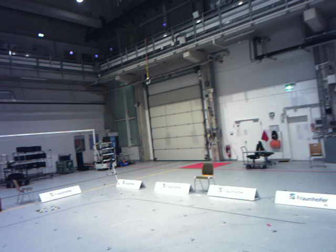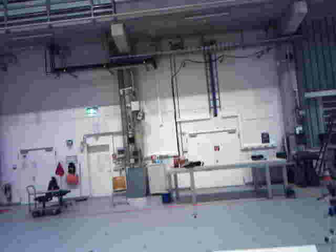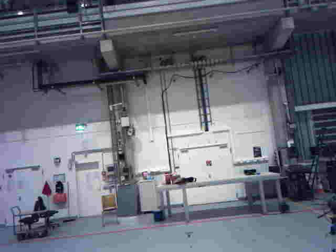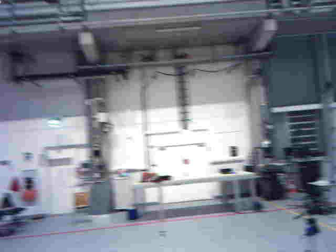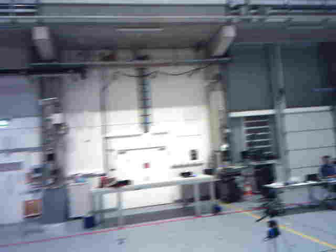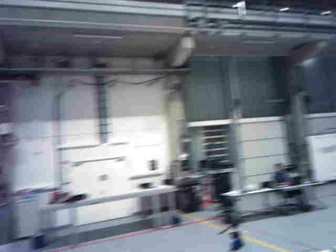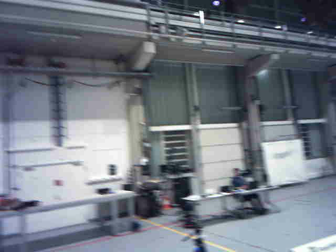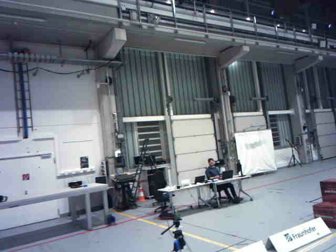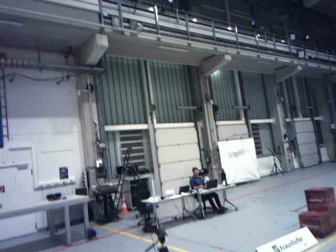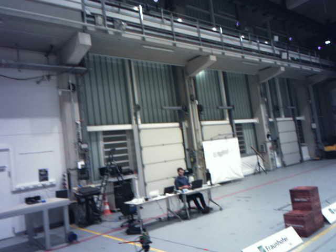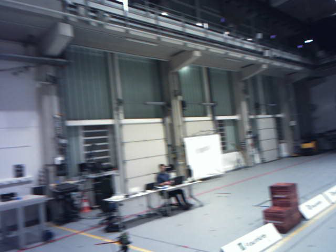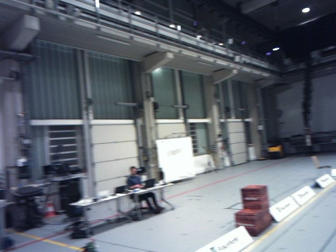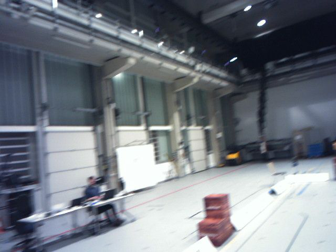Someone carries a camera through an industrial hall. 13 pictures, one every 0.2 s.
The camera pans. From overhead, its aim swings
clockwise.
The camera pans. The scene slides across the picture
to the left.
0.0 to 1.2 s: The scene slides to the left, as the camera pans about 45 degrees to its right. It travels forward, about 1.4 m. It loses speed.
1.2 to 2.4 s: The camera swings to its right by about 30 degrees, and the scene slides to the left. It travels forward, about 1 m.
The film runs forward here.
